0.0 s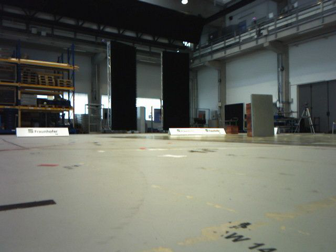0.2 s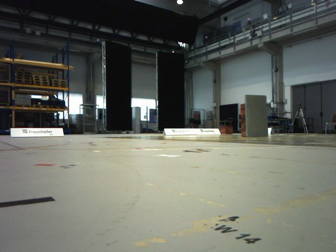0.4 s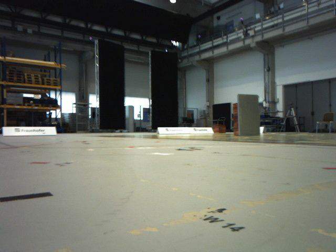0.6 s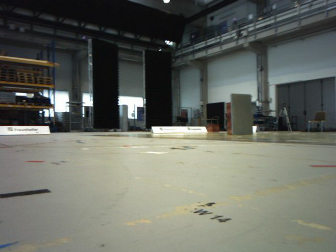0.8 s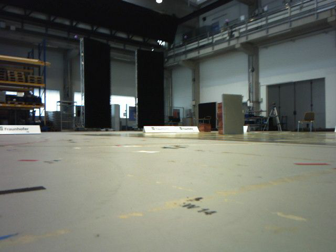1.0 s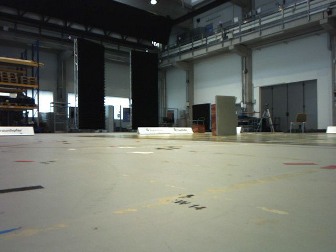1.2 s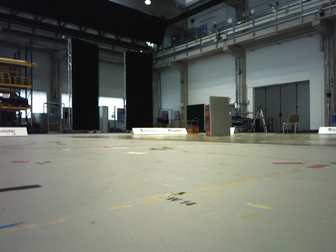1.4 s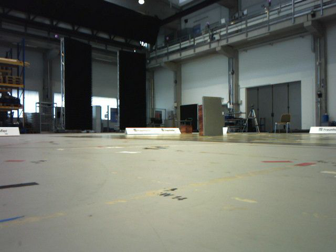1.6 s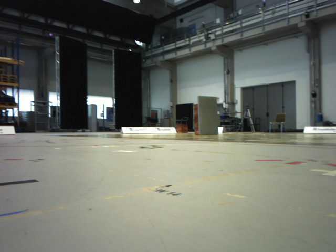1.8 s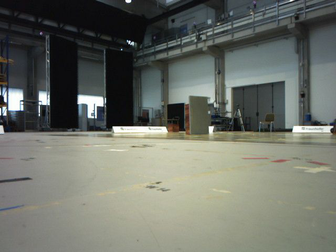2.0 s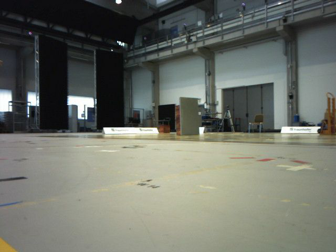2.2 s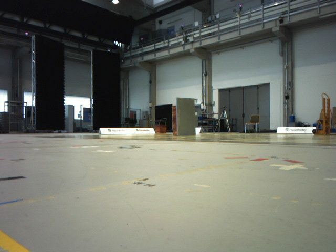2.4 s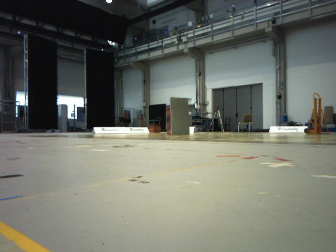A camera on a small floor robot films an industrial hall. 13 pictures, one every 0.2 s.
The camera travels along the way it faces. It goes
backward.
0.0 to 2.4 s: The camera swings to its right by about 15 degrees, and the scene slides to the left. It travels backward, about 0.5 m, so what stands in front gets smaller.
The film runs backward here.
